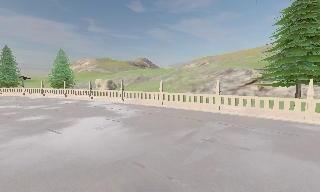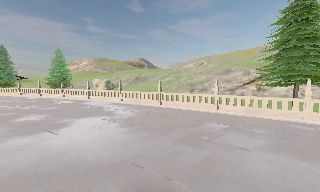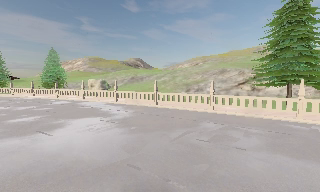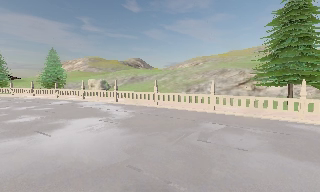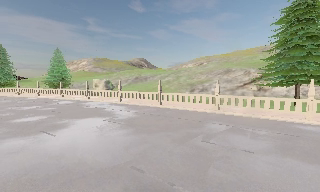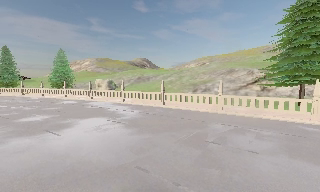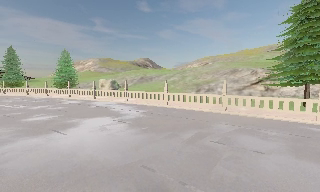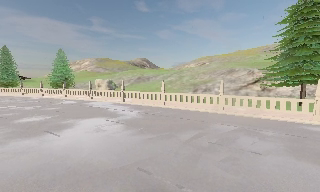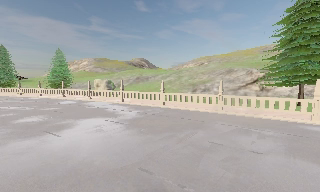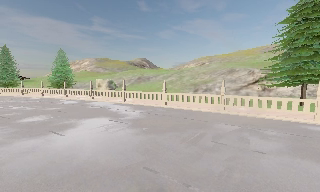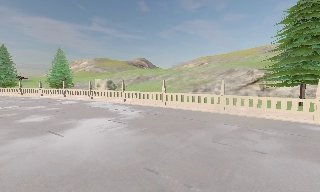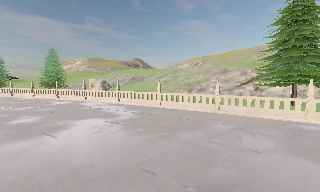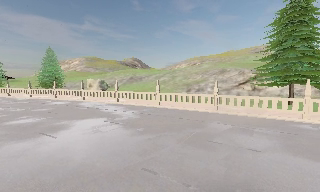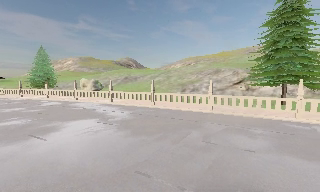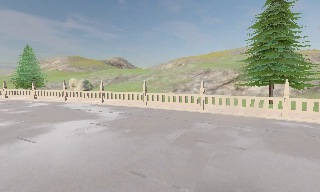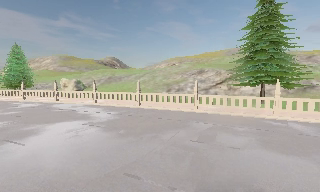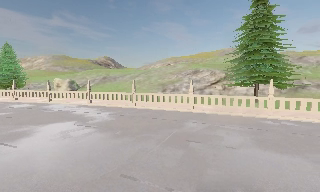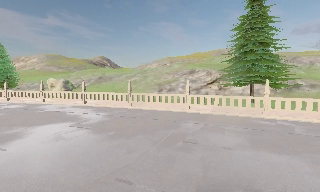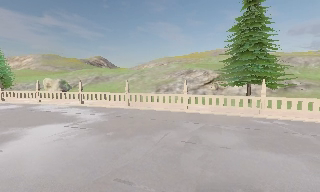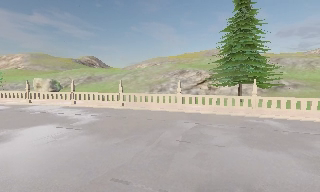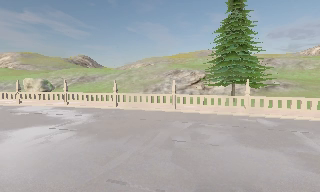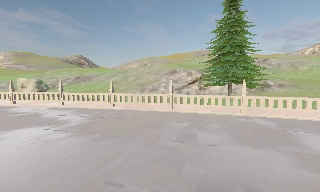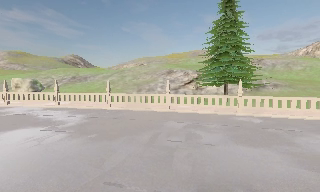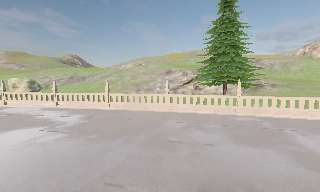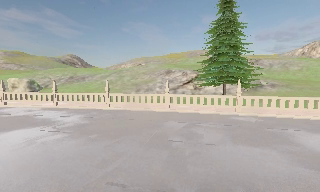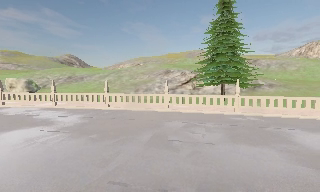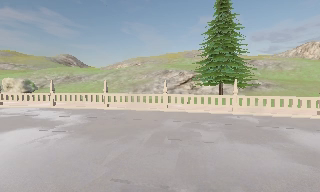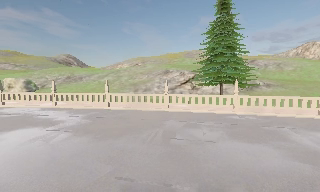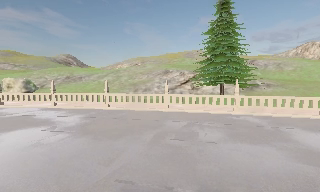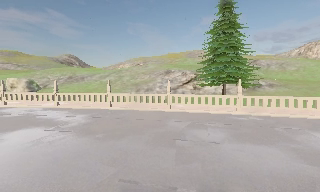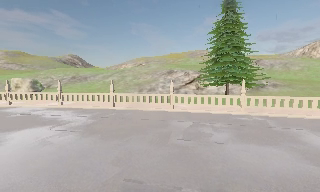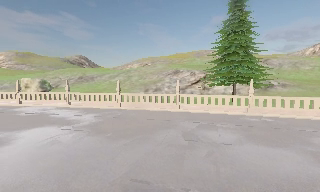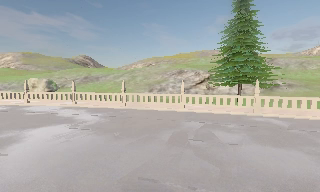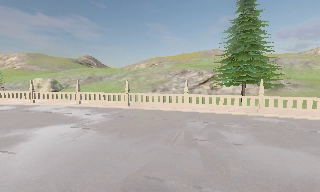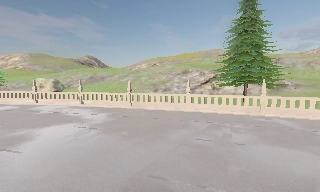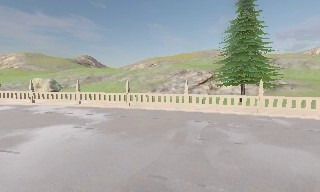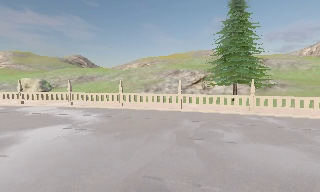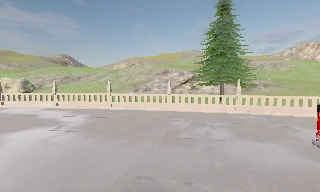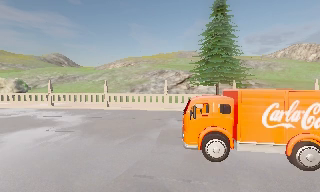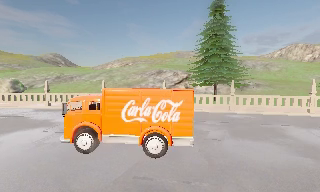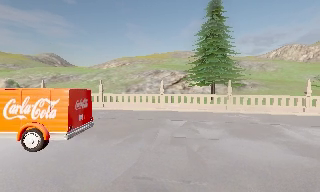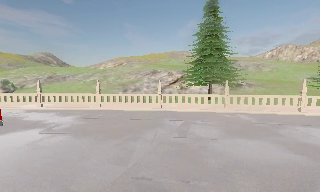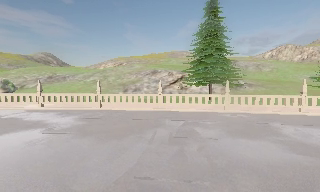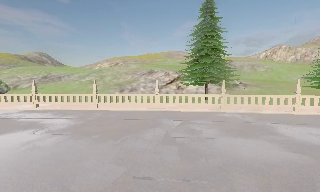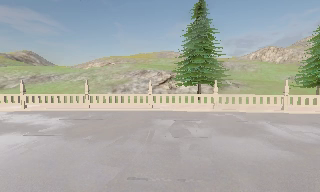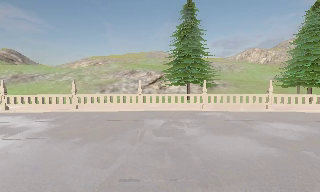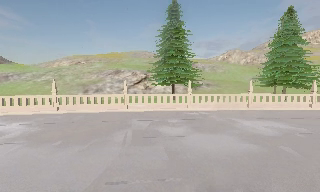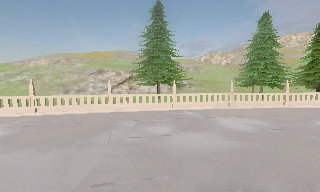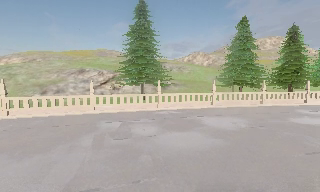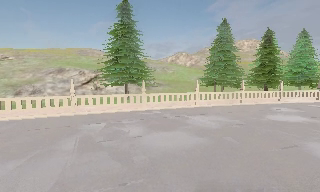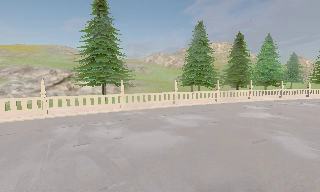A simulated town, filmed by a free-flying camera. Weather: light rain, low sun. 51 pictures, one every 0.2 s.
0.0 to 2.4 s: The camera travels to its left, about 1 m.
2.4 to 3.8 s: The camera swings to its right by about 15 degrees, and the scene slides to the left.
3.8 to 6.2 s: The camera travels to its left, about 1 m.
6.2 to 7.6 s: The camera travels to its left, about 0.5 m.
7.6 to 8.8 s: The camera shifts only a little, or ends up much as it began.
8.8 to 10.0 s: The camera swings to its right by about 35 degrees, and the scene slides to the left.
The film runs forward here.
